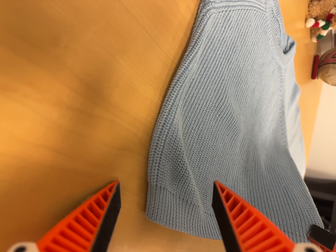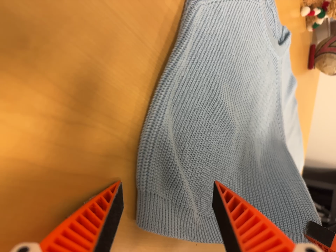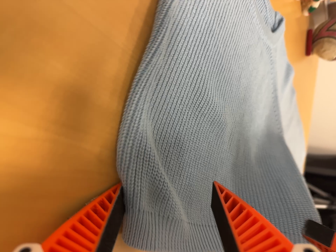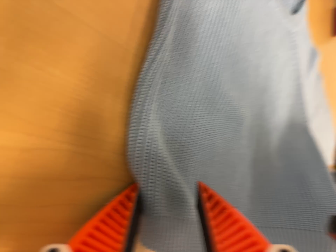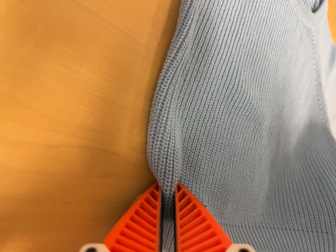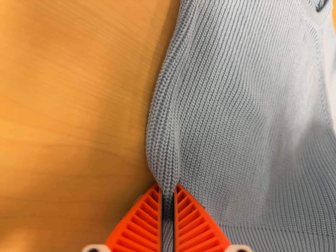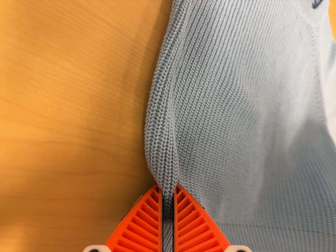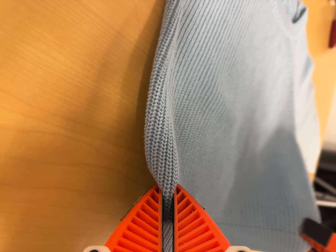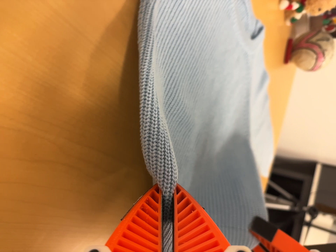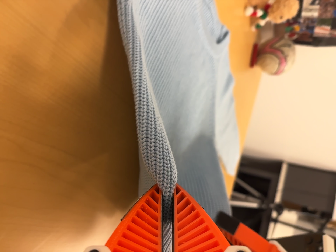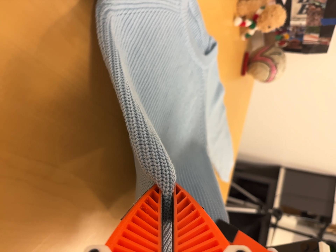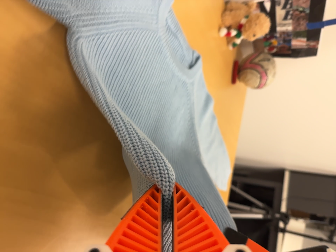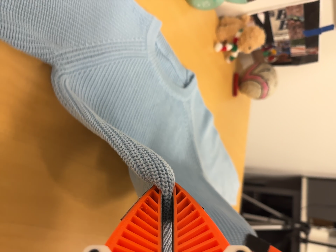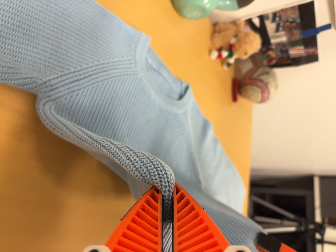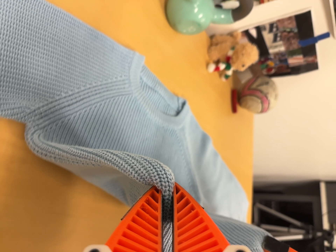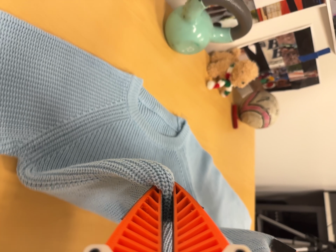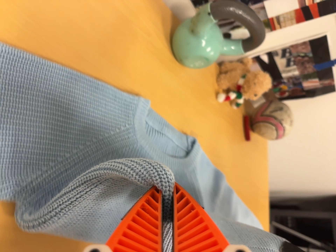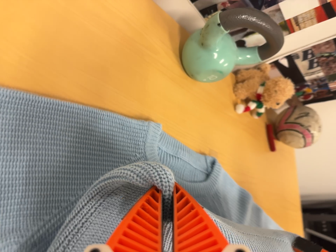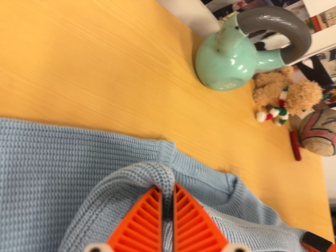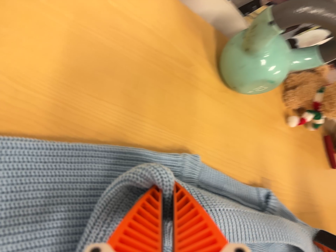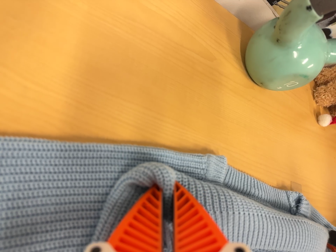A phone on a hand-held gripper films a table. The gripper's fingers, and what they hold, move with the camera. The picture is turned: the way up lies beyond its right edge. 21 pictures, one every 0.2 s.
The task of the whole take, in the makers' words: fold up.
0.0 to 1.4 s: The camera shifts only a little, or ends up much as it began.
1.4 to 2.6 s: The camera travels to its right and toward the top of its view, about 14 cm, so close, fixed things drift to the left. Its aim tips toward the top of its view by about 10 degrees, and the scene shifts downward. It rolls about its line of sight by about 10 degrees, and the scene rotates counterclockwise.
2.6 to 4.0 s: The camera swings to its left by about 20 degrees, and the scene slides to the right. It travels forward and toward the top of its view, about 24 cm, so what stands in front looms larger. It rolls about its line of sight by about 10 degrees, and the scene rotates counterclockwise.
The film runs forward here.
